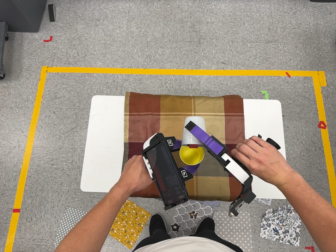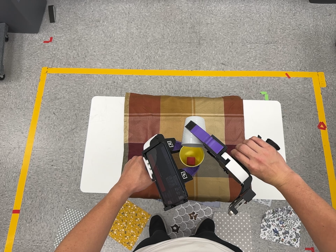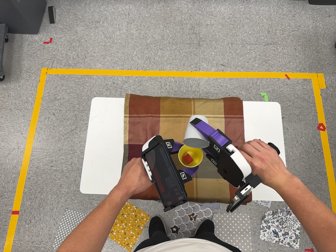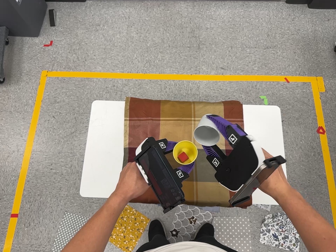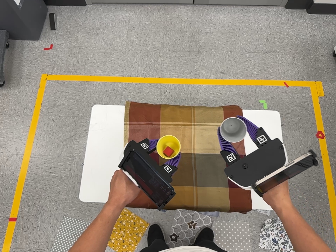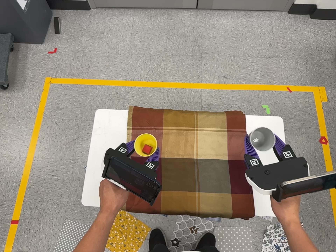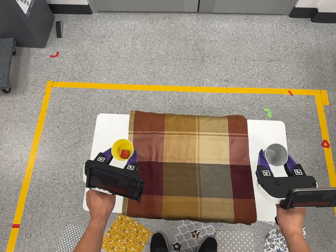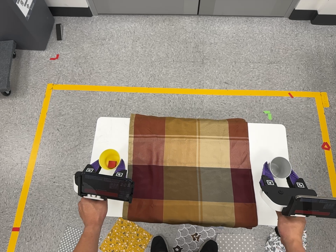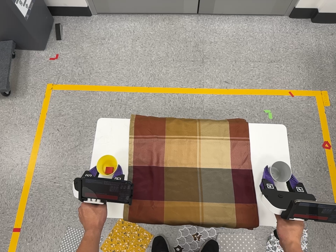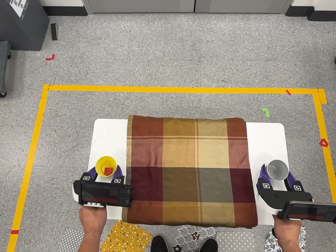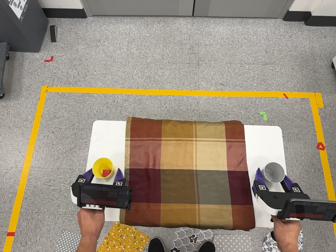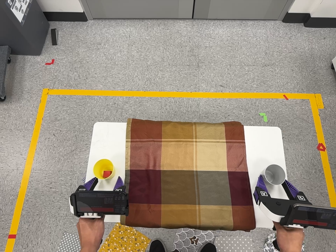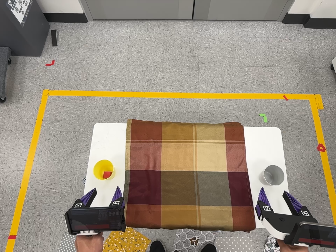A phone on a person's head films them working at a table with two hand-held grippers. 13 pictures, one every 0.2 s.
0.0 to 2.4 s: The camera travels toward the top of its view, about 5 cm, so close, fixed things drift downward.
The film runs forward here.
